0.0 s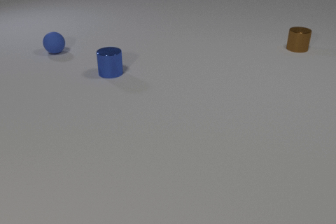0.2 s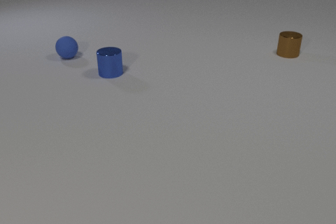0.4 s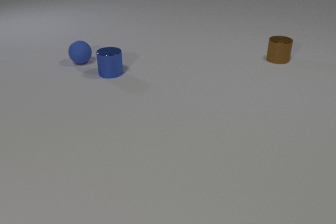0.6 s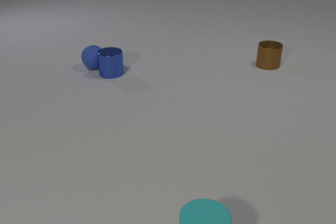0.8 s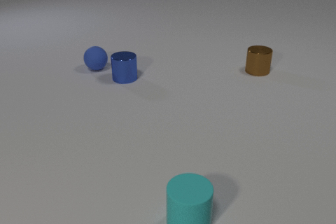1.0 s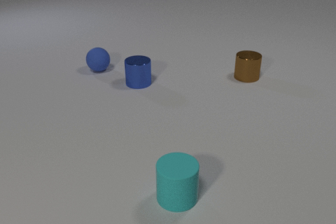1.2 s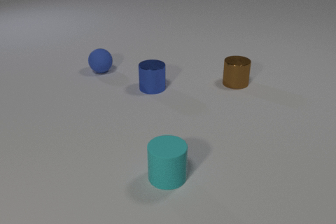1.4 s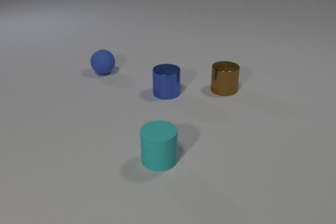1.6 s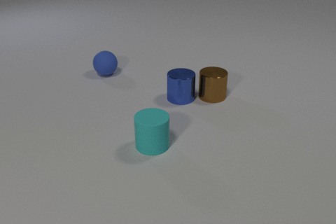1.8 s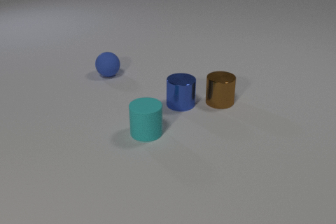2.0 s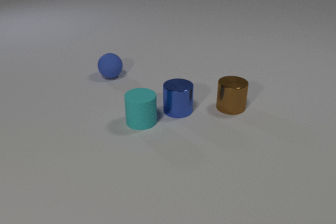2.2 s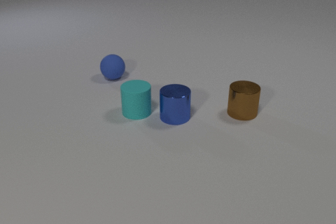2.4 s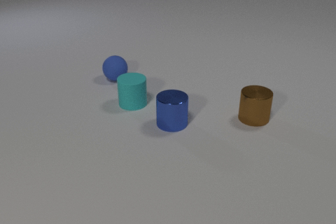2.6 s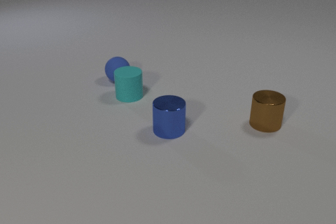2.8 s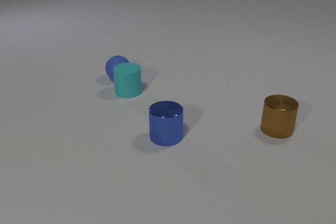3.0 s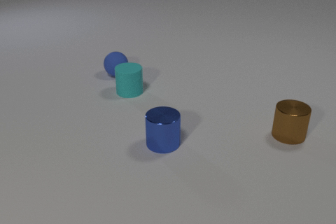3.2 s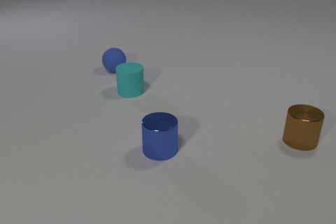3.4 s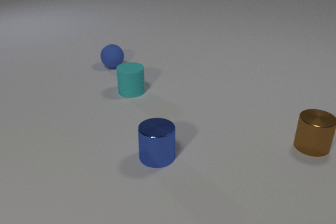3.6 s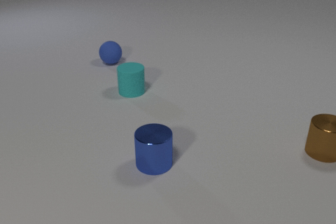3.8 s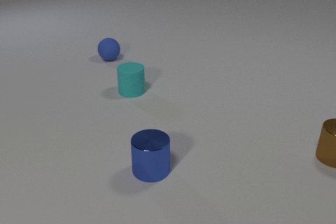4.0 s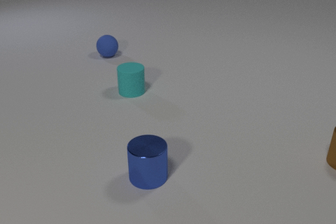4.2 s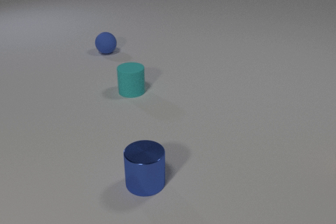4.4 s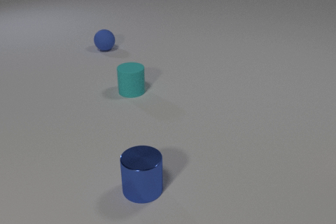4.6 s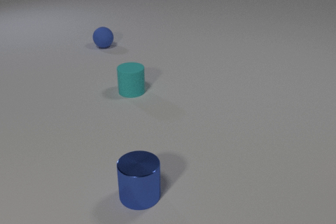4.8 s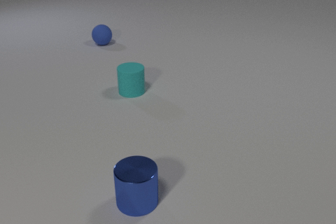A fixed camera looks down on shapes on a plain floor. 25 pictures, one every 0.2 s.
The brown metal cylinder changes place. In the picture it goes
toward the camera.
The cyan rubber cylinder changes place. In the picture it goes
away from the camera.
0.0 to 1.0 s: The blue rubber sphere rolls toward the camera and to the right. The blue metal cylinder slides to the right and toward the camera. The cyan rubber cylinder comes in at the bottom edge, slides away from the camera and to the left. The brown metal cylinder slides toward the camera and to the left. The blue rubber sphere and the blue metal cylinder collide.
1.0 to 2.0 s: The blue rubber sphere rolls toward the camera and to the right. The blue metal cylinder slides toward the camera and to the right. The cyan rubber cylinder slides away from the camera. The brown metal cylinder slides toward the camera. The blue metal cylinder and the brown metal cylinder collide.
2.0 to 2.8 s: The blue rubber sphere rolls to the right and toward the camera. The blue metal cylinder slides toward the camera. The cyan rubber cylinder slides away from the camera. The brown metal cylinder slides to the right and toward the camera. The blue rubber sphere and the cyan rubber cylinder collide.
2.8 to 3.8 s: The blue rubber sphere rolls away from the camera. The blue metal cylinder slides toward the camera. The brown metal cylinder slides to the right and toward the camera.
3.8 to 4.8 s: The blue rubber sphere rolls away from the camera. The blue metal cylinder slides toward the camera. The brown metal cylinder slides to the right and toward the camera, leaves at the right edge.
What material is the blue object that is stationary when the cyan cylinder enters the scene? metal.
Are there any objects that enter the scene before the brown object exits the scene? yes.
What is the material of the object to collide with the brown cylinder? metal.
